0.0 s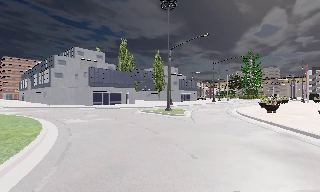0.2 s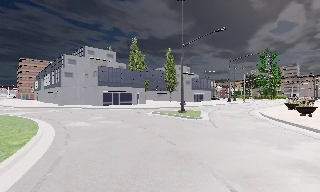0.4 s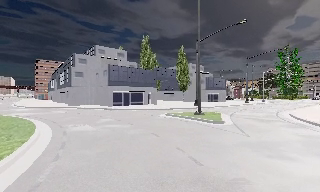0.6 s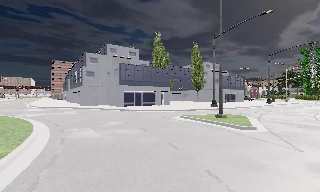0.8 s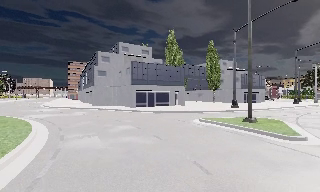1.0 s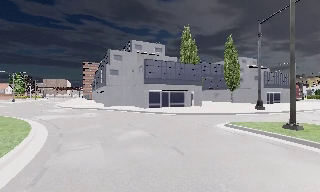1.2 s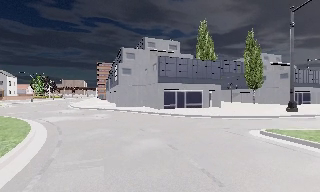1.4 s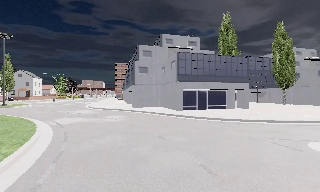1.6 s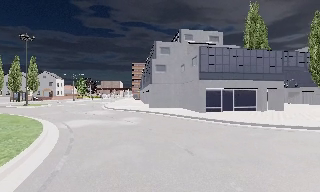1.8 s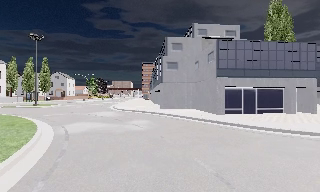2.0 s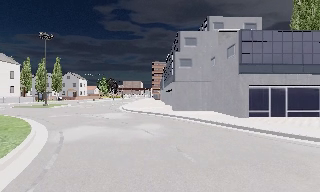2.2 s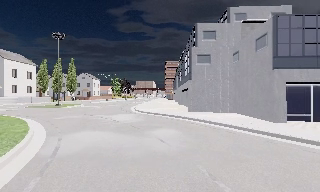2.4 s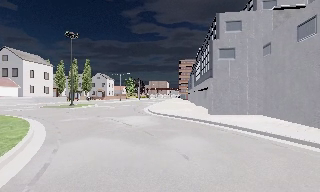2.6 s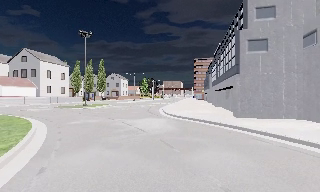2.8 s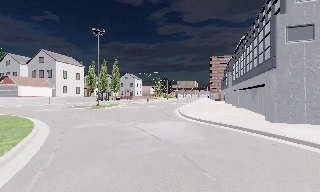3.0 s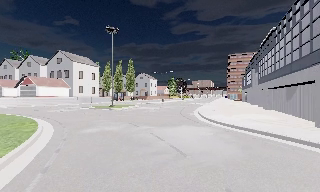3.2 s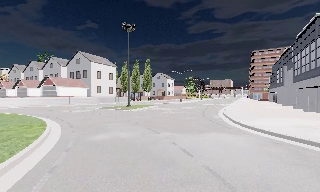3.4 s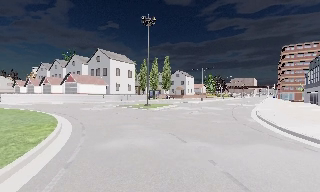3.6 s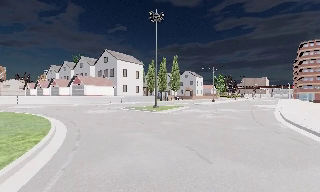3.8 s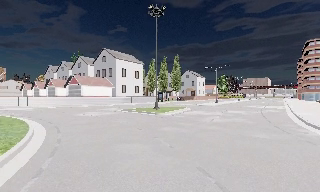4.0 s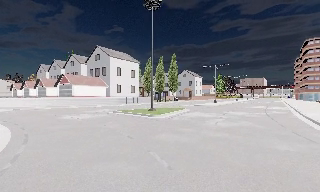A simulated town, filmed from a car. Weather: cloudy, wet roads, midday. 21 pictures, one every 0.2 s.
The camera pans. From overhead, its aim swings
counterclockwise.
The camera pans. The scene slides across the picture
to the right.
0.0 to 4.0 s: The camera pans to its left, which is counterclockwise from overhead, by about 85 degrees. It travels forward, about 30 m.
The film runs forward here.
